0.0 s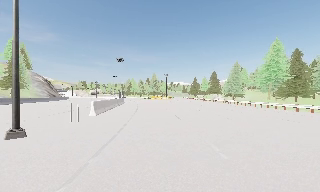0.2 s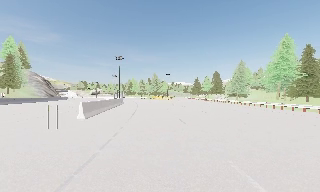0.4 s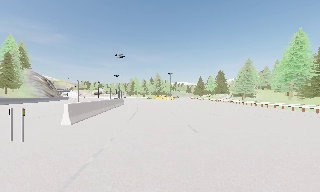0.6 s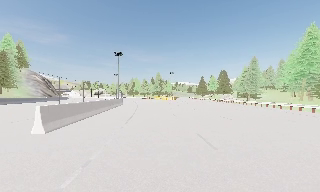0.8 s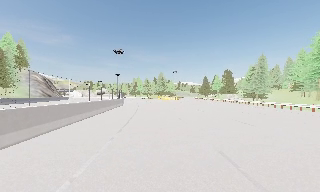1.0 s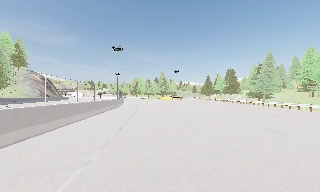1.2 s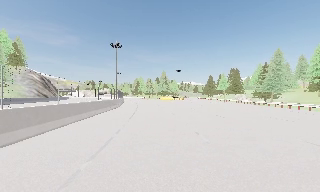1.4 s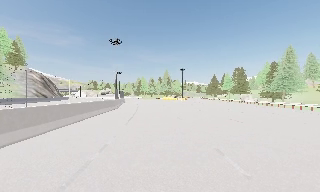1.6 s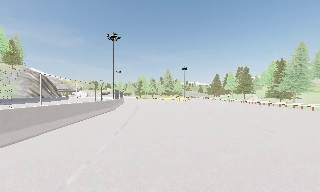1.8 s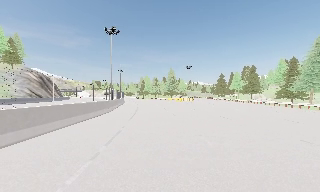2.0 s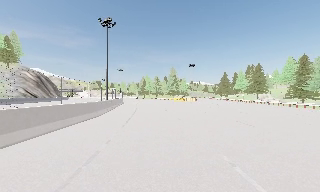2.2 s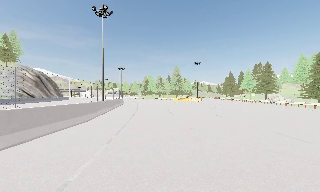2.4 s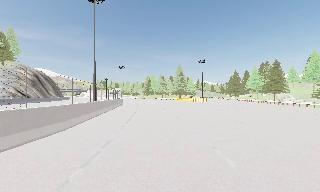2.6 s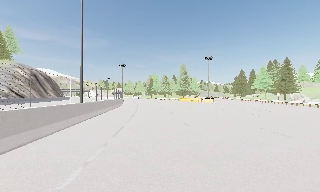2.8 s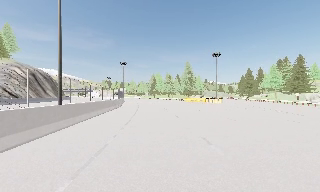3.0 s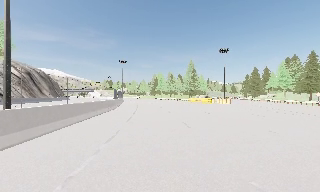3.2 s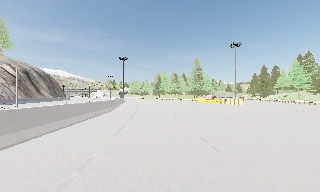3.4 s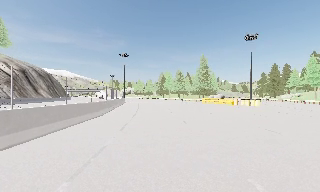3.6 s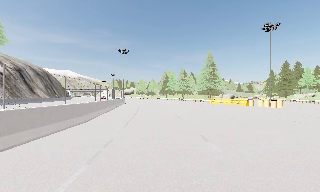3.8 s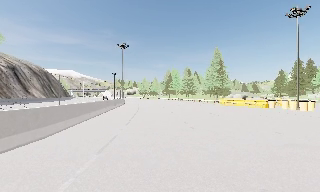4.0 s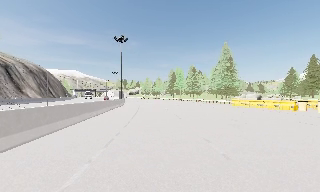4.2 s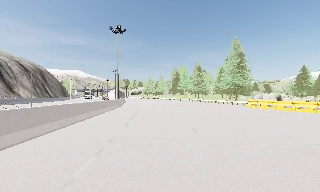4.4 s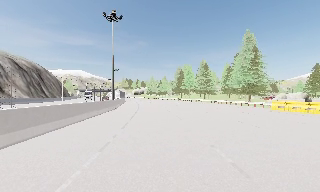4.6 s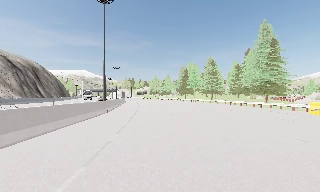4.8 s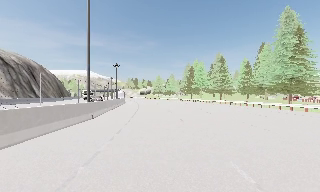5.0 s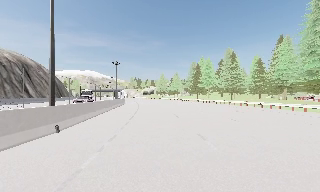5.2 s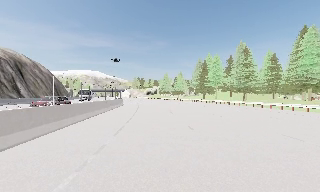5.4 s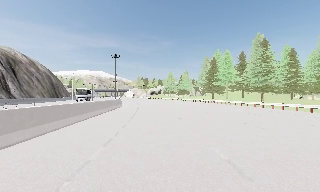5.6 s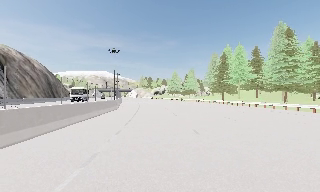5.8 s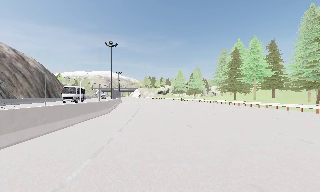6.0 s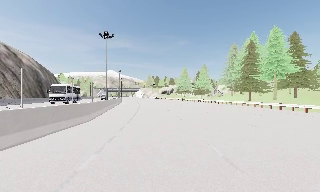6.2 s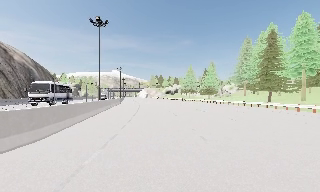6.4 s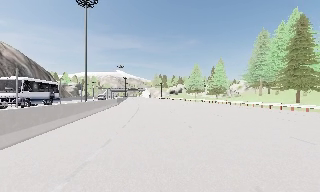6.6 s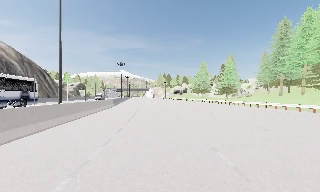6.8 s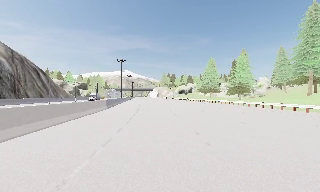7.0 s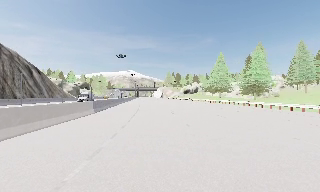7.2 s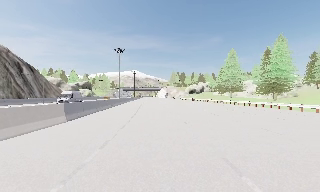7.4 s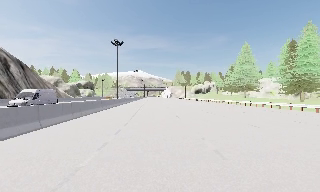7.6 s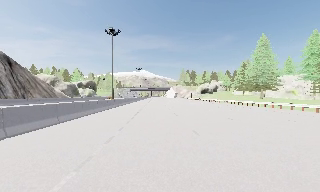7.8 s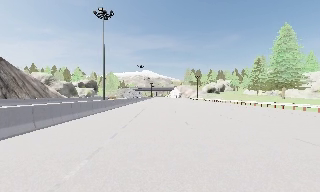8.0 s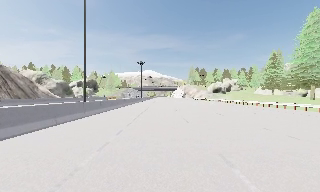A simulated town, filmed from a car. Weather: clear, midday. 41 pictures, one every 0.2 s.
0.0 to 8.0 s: The scene slides to the right, as the camera pans about 45 degrees to its left. It travels forward, about 155 m. It gains speed.
The film runs forward here.
